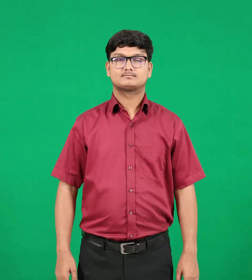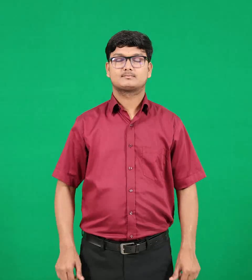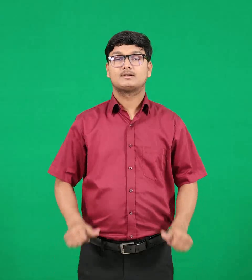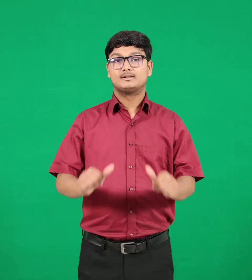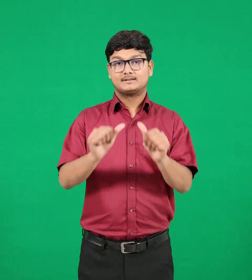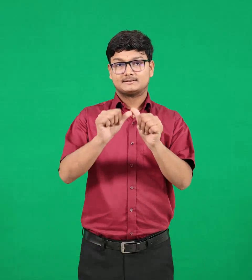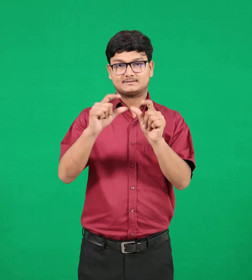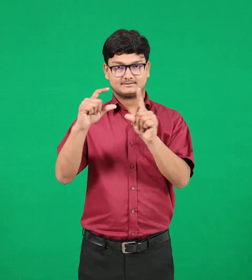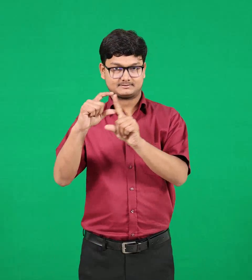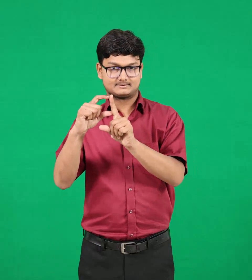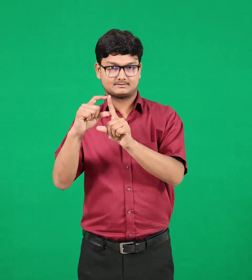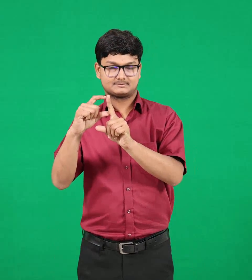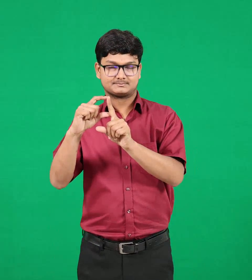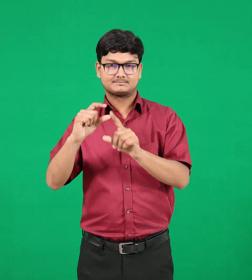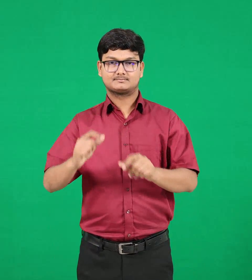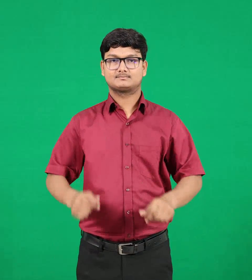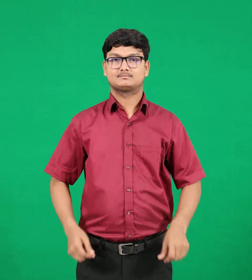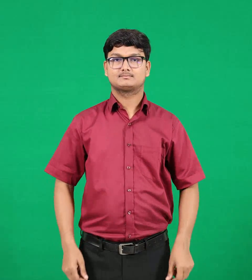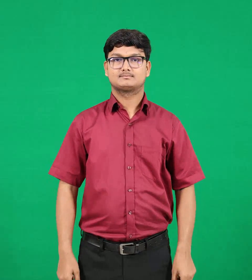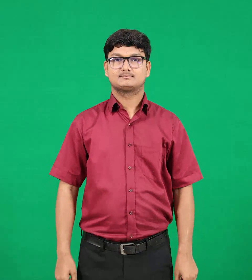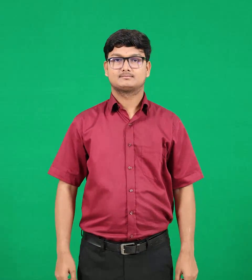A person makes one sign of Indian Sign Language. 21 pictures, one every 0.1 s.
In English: ad
